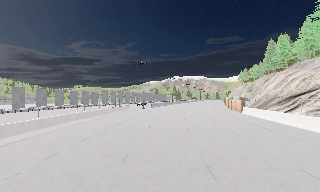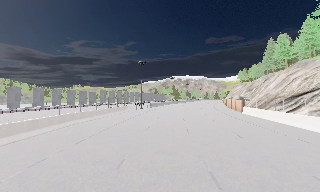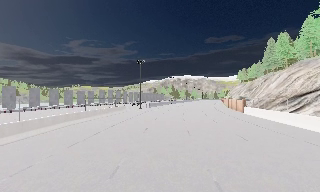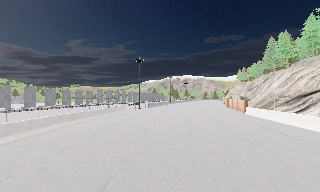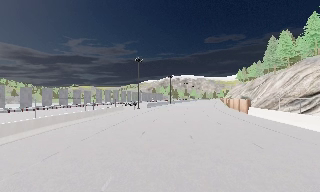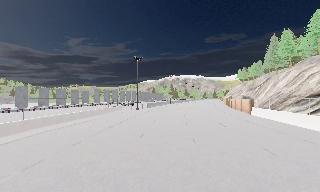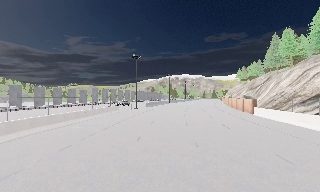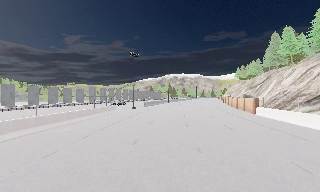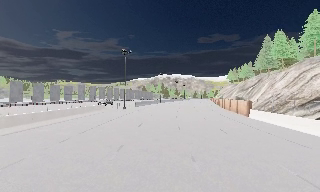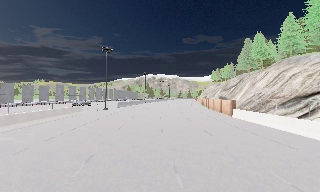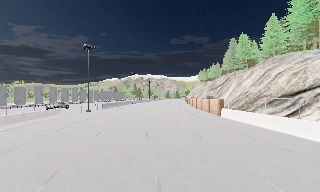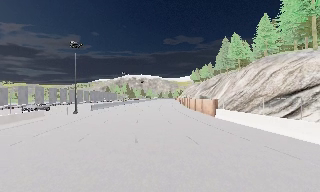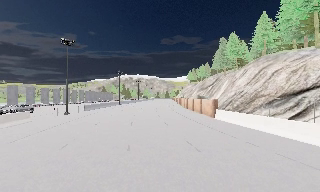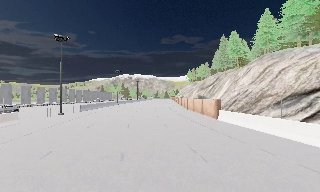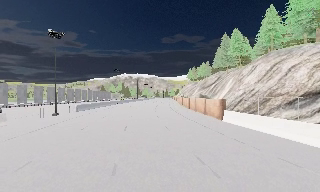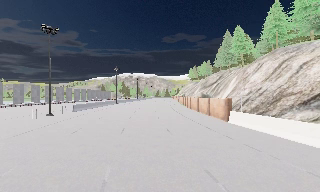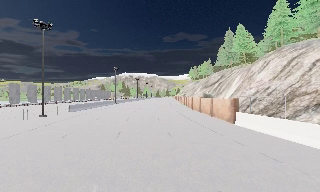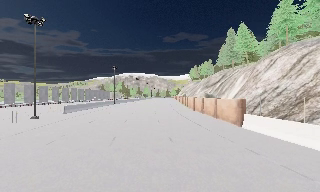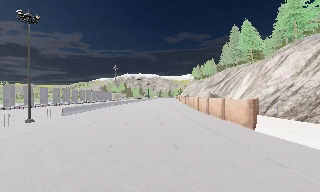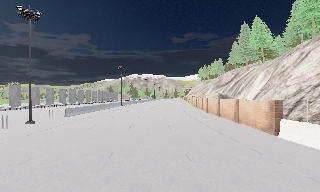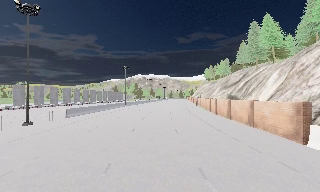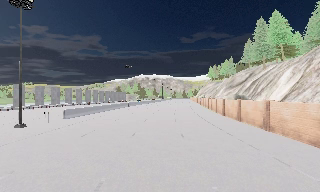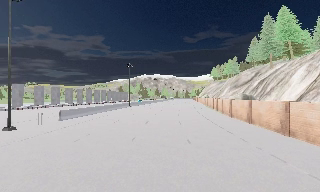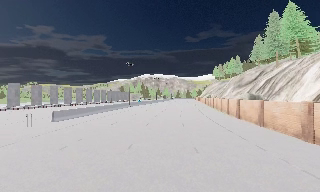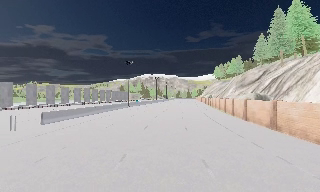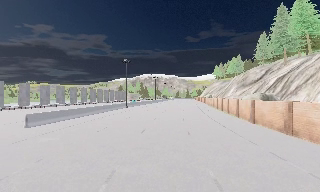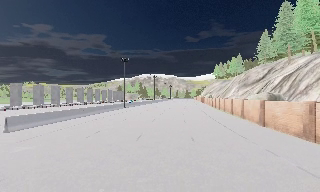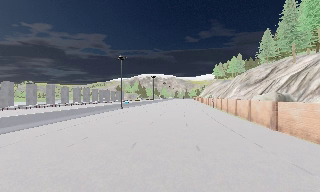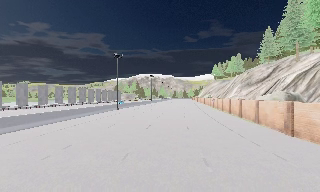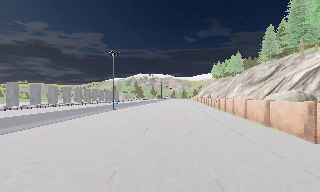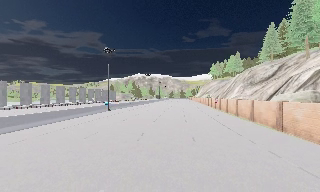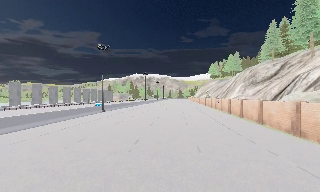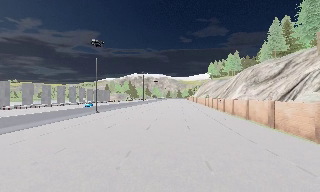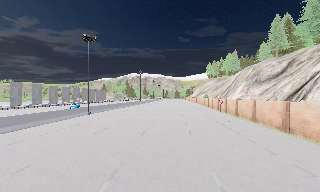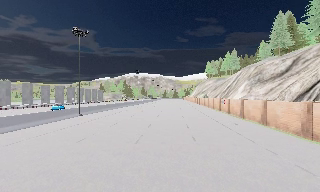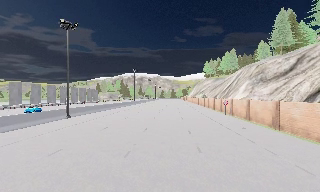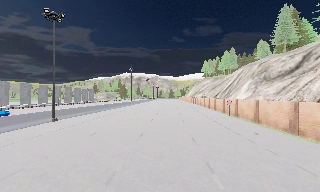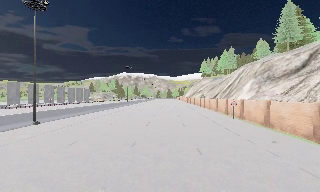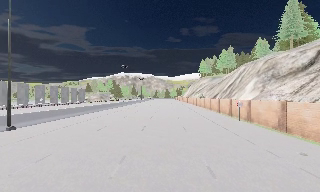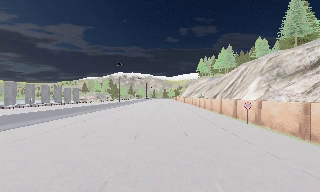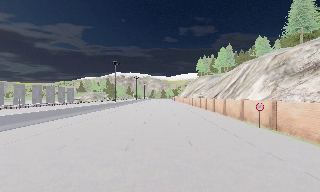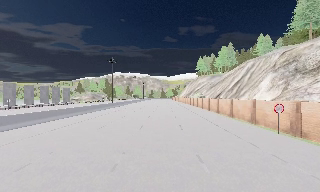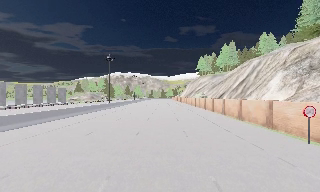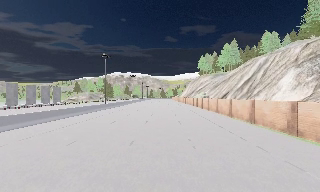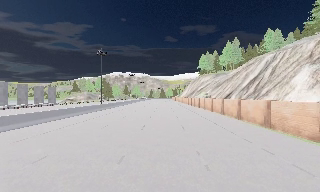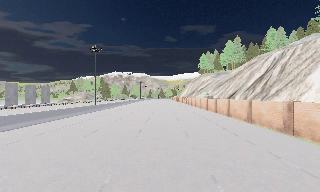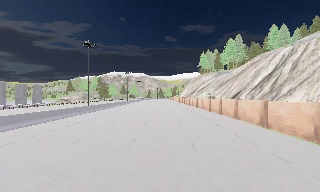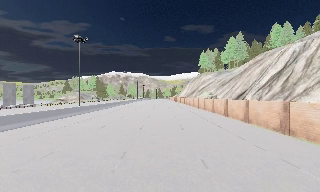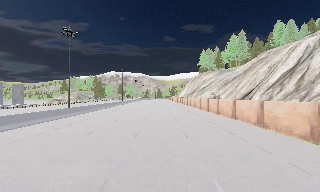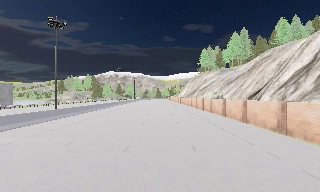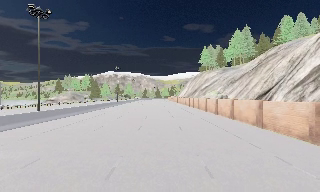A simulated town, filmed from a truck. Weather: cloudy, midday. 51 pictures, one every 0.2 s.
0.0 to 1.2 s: The camera travels forward, about 5 m, so what stands in front looms larger.
1.2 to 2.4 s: The scene slides to the left, as the camera pans about 15 degrees to its right. It travels forward, about 7 m, so what stands in front looms larger.
2.4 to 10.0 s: The camera travels forward, about 75 m, so what stands in front looms larger. It gains speed.
The film runs forward here.
